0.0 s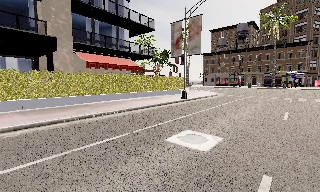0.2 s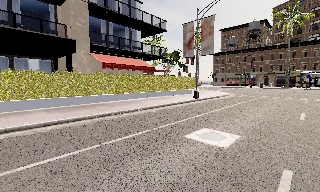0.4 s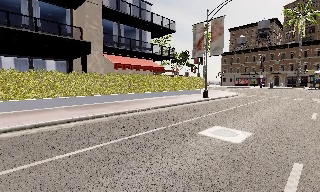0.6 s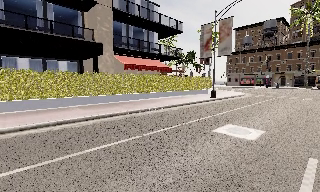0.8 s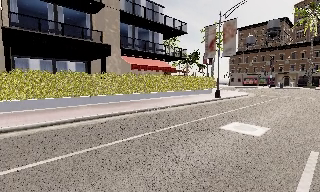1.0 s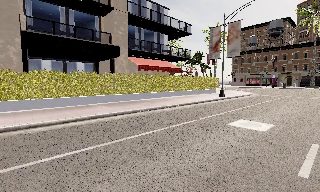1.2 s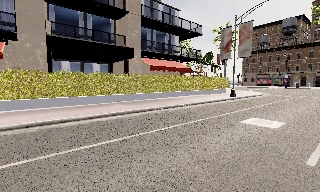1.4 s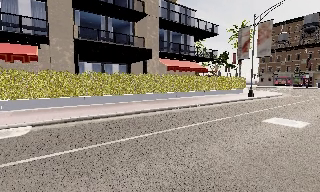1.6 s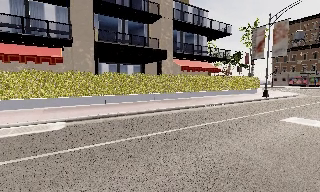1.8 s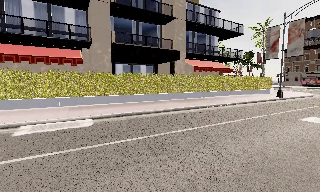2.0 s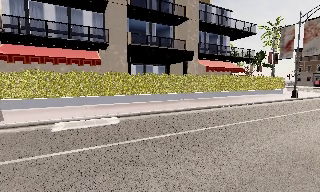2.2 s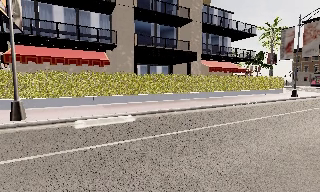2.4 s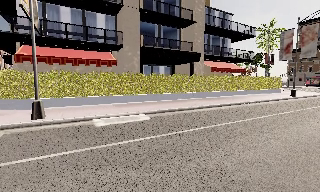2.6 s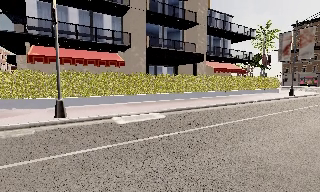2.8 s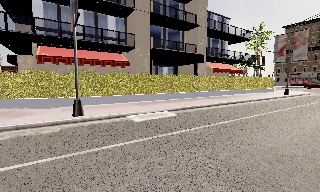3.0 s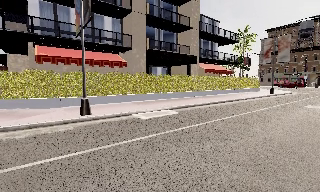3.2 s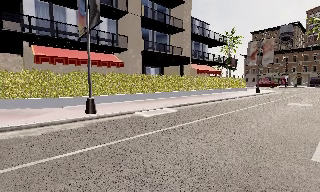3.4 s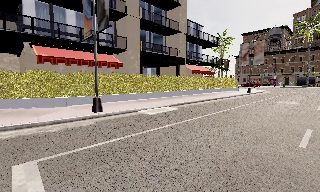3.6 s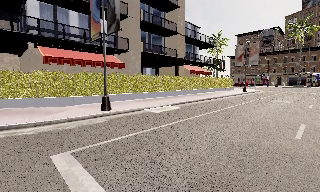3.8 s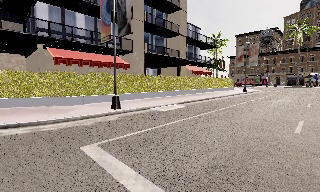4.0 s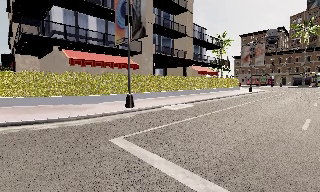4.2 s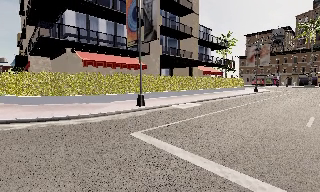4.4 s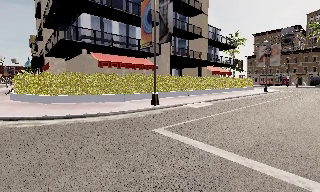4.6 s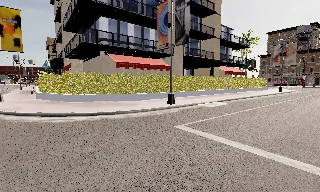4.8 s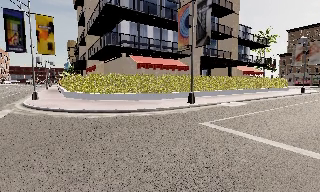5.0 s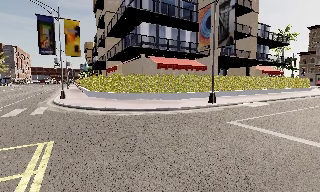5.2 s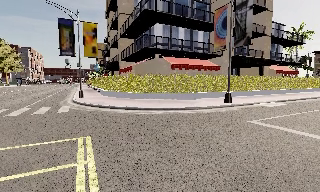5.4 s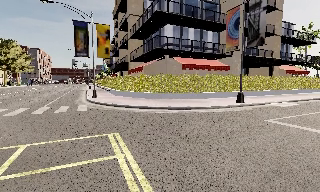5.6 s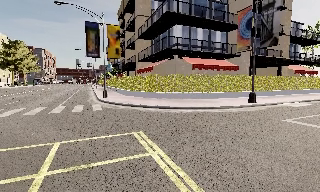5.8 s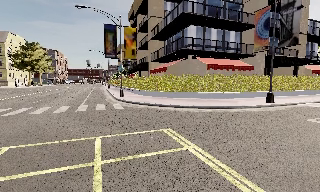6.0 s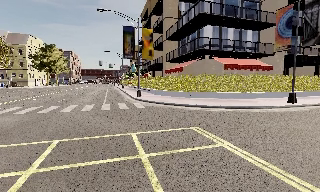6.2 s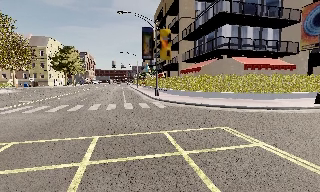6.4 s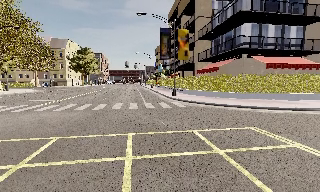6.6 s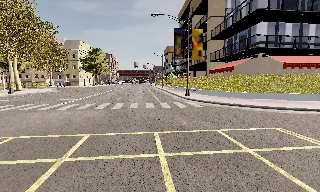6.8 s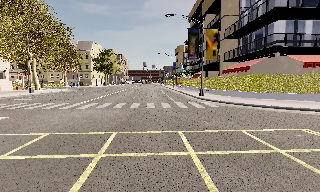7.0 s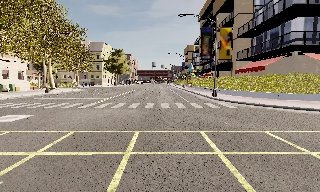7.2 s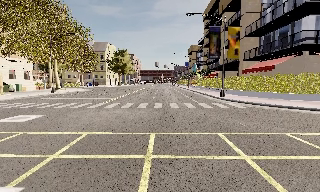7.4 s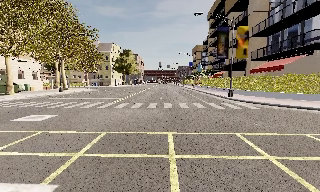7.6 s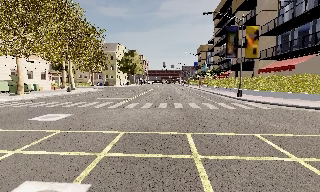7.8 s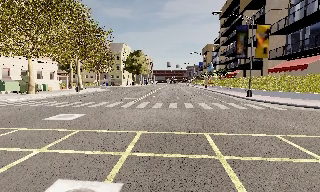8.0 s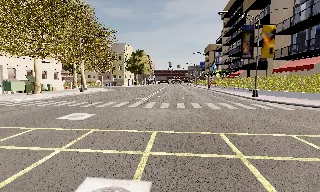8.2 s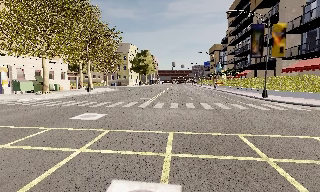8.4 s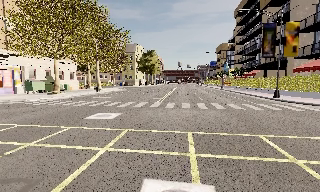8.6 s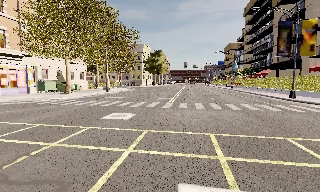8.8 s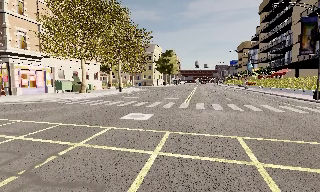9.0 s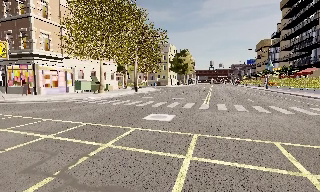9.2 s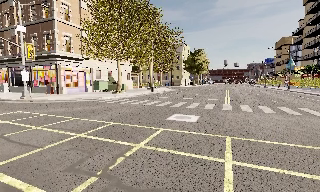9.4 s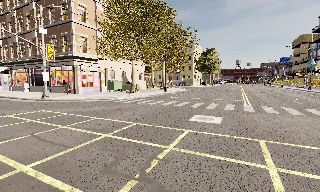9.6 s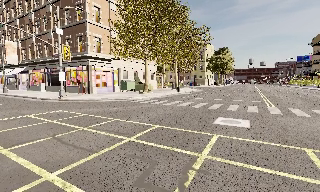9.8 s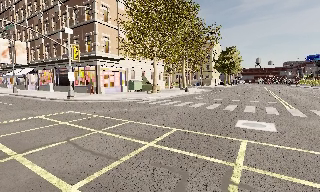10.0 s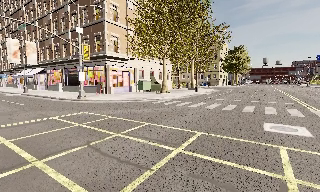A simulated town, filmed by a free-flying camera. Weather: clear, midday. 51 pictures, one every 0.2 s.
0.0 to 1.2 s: The camera swings to its left by about 10 degrees, and the scene slides to the right. It travels backward and to its left, about 3 m, so what stands in front gets smaller.
1.2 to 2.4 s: The camera travels to its left and backward, about 4 m, so close, fixed things drift to the right.
2.4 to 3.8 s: The camera pans to its right, which is clockwise from overhead, by about 15 degrees. It travels to its left and backward, about 5 m.
3.8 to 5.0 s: The camera swings to its left by about 15 degrees, and the scene slides to the right. It travels to its left and backward, about 4 m, so close, fixed things drift to the right.
5.0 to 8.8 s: The camera pans to its left, which is counterclockwise from overhead, by about 45 degrees. It travels to its left, about 10 m, so close, fixed things drift to the right.
8.8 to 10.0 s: The camera pans to its left, which is counterclockwise from overhead, by about 20 degrees. It travels to its left and forward, about 3.5 m, so close, fixed things drift to the right.
The film runs forward here.
